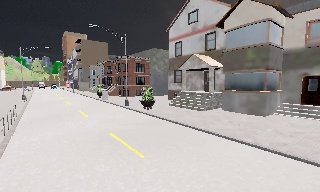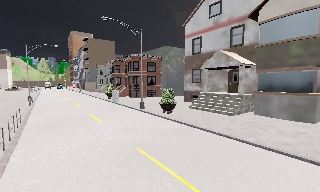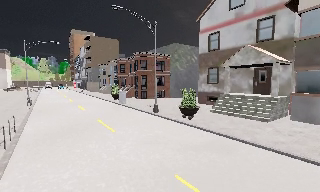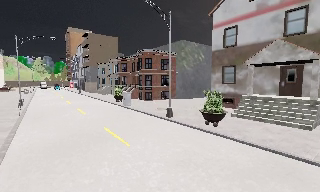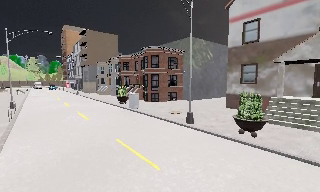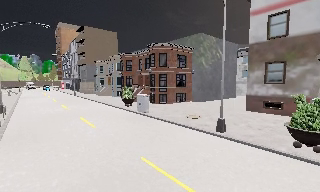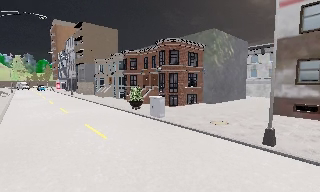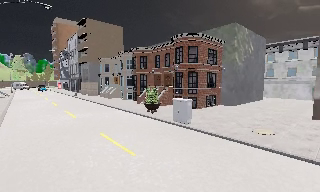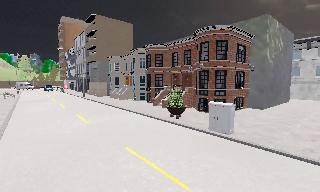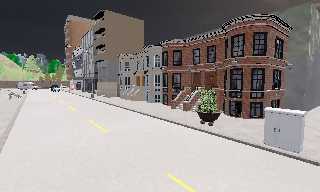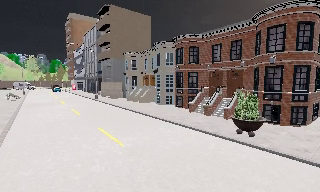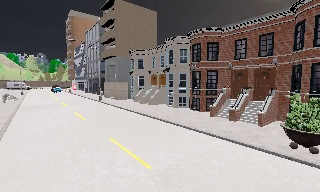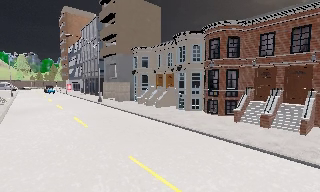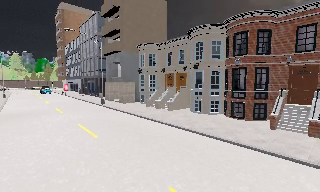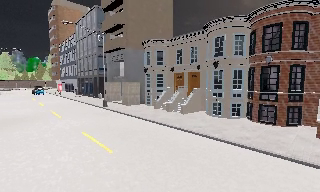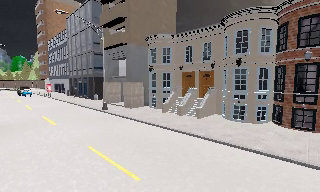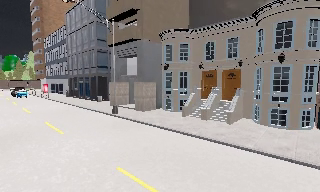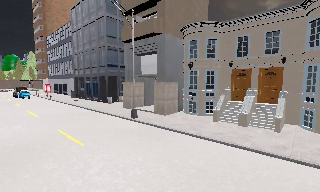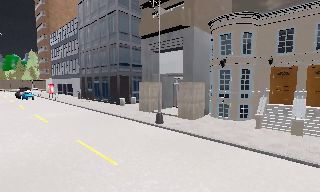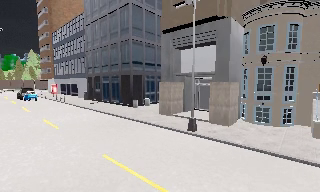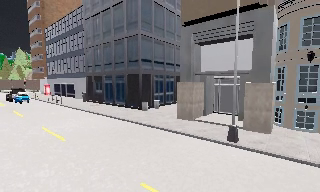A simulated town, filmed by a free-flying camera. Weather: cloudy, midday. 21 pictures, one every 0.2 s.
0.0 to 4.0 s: The camera pans to its right, which is clockwise from overhead, by about 15 degrees. It travels forward and to its left, about 45 m, so what stands in front looms larger.
The film runs backward here.
